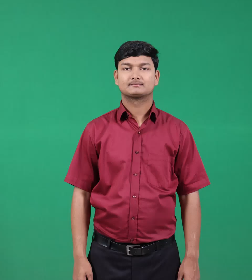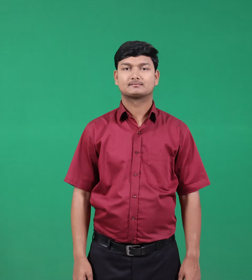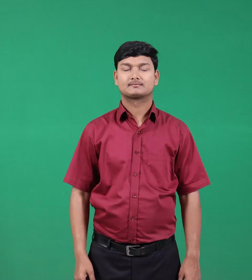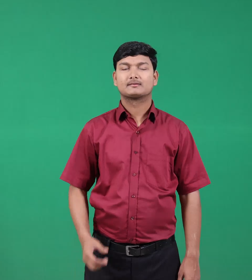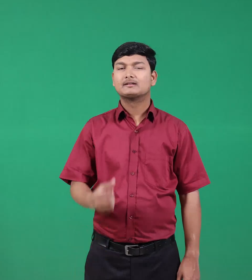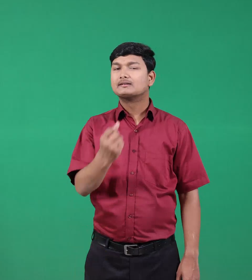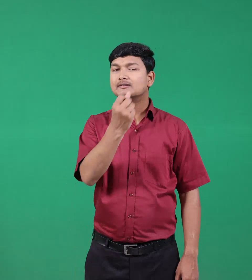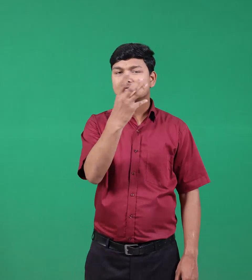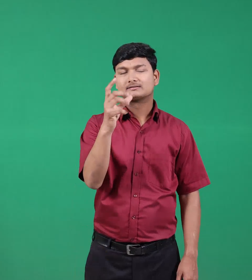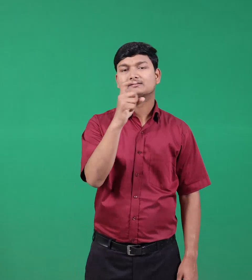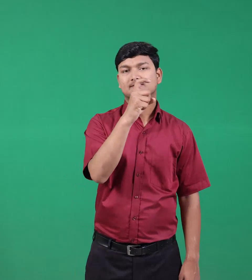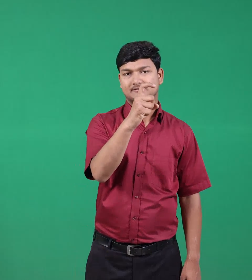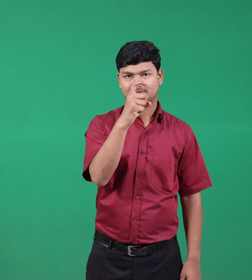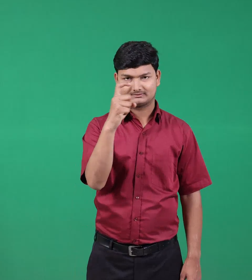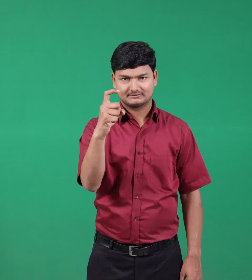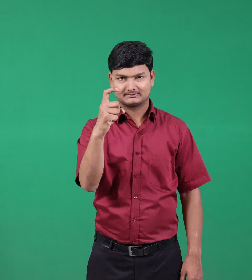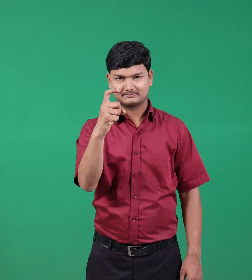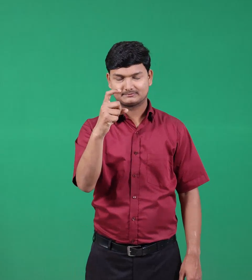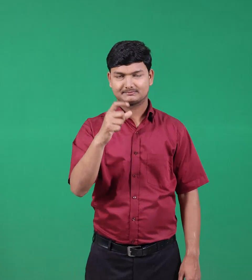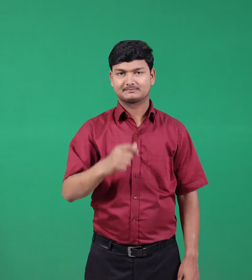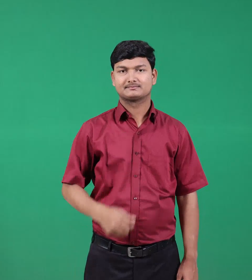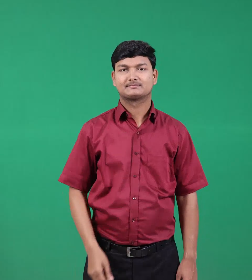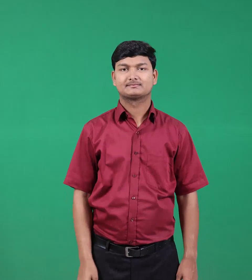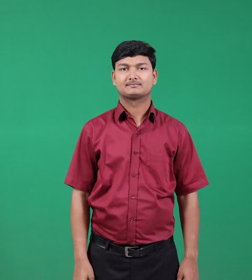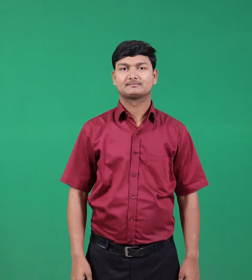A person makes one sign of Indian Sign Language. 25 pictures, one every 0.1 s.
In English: seventy seven
